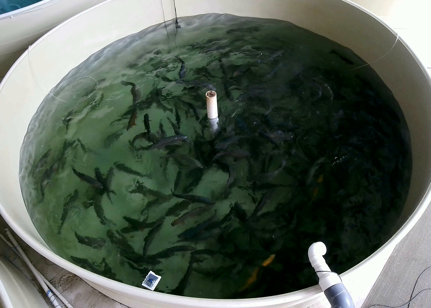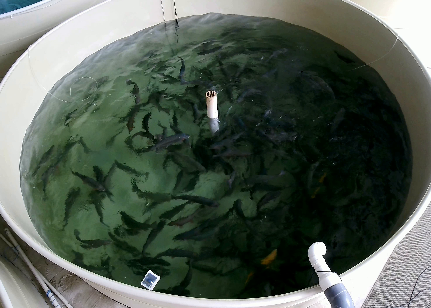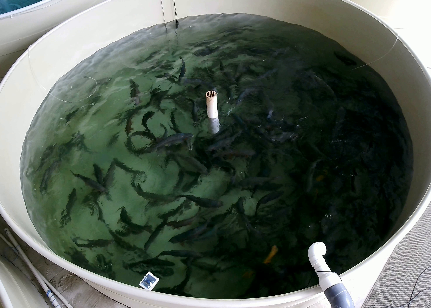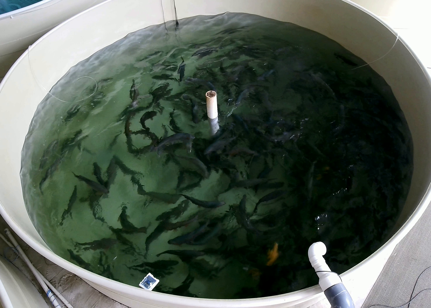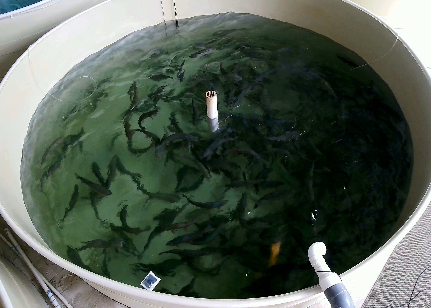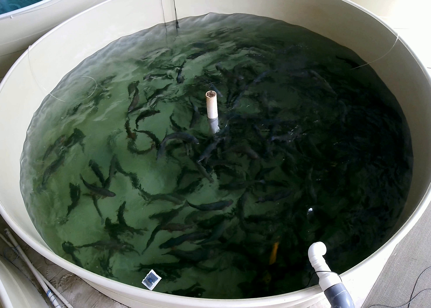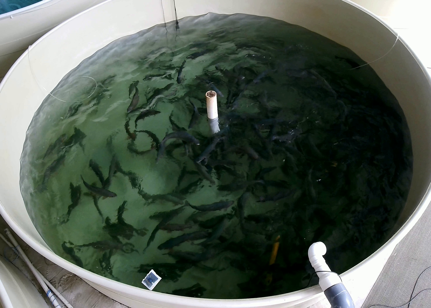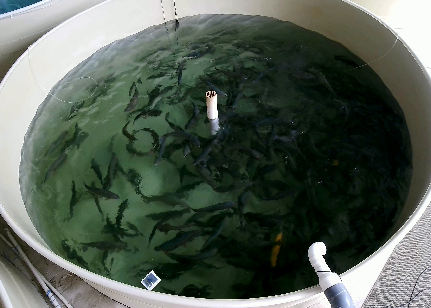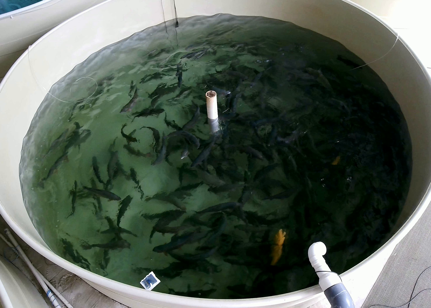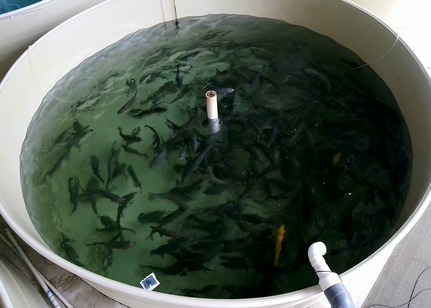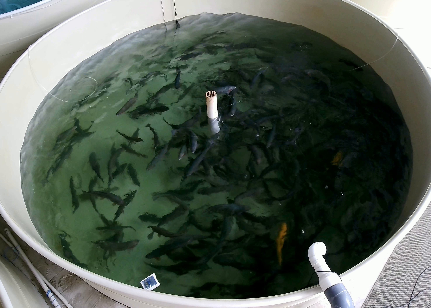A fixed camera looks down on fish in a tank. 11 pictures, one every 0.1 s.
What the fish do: Foraging.
